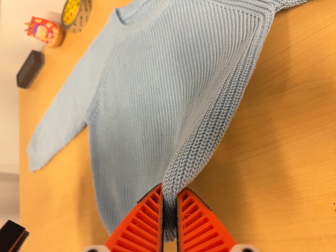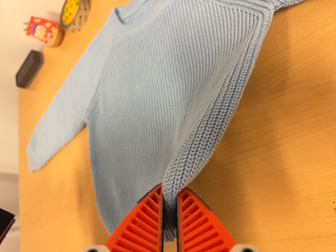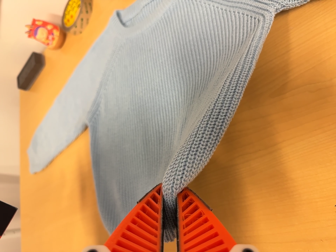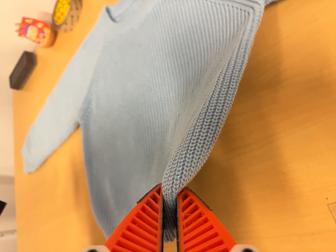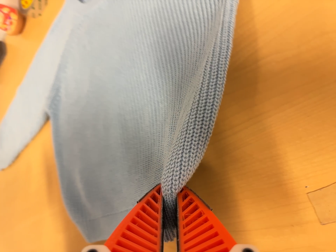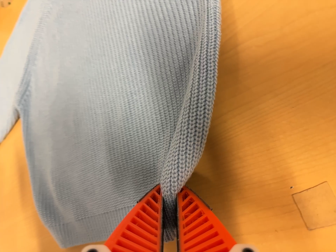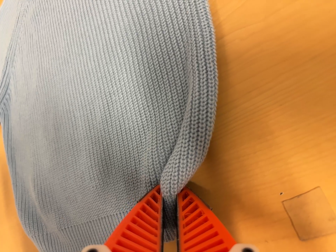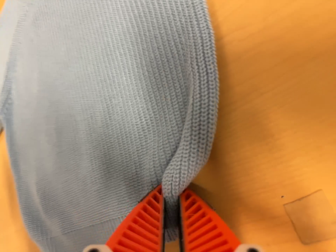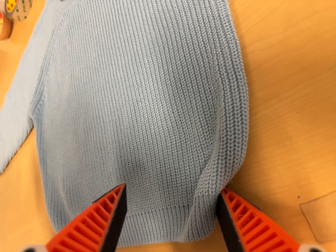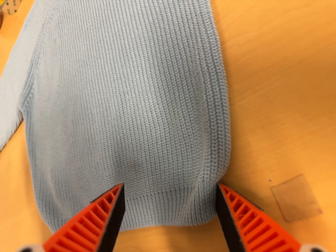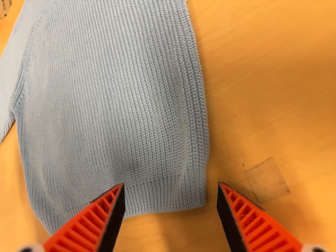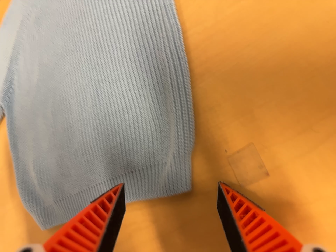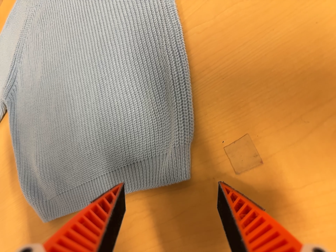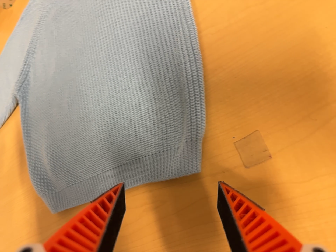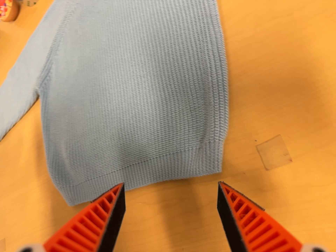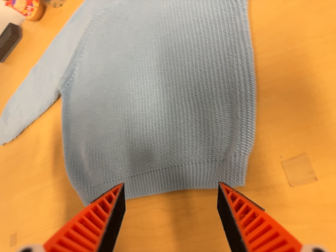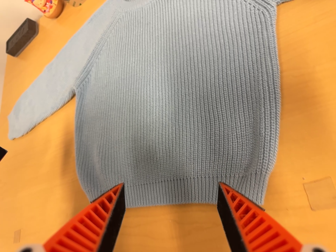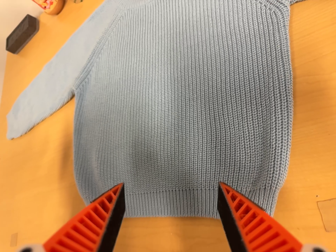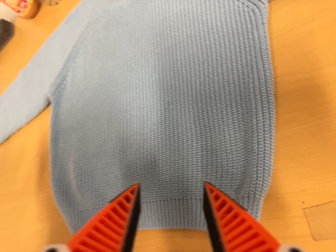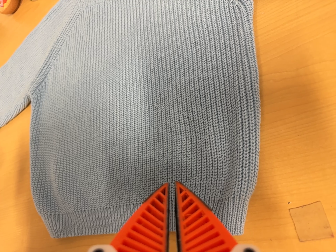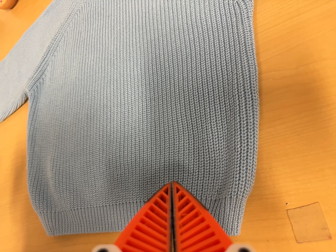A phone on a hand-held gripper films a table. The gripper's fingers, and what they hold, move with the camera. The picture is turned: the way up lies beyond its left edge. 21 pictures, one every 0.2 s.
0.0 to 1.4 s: The camera travels forward and to its right, about 10 cm, so what stands in front looms larger.
1.4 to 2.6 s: The camera travels backward and toward the bottom of its view, about 9 cm, so what stands in front gets smaller.
2.6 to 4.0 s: The camera travels to its left, about 7 cm, so close, fixed things drift to the right. It rolls about its line of sight by about 10 degrees, and the scene rotates clockwise.
The film runs backward here.
